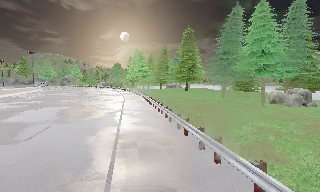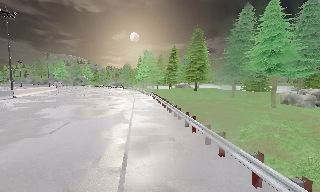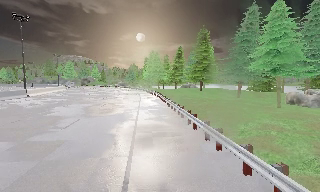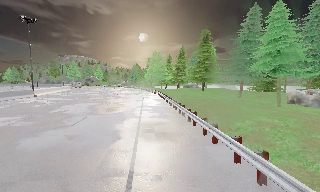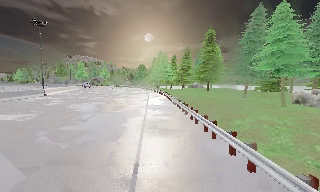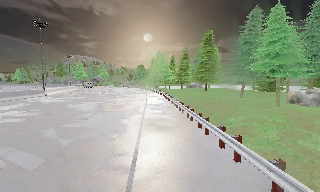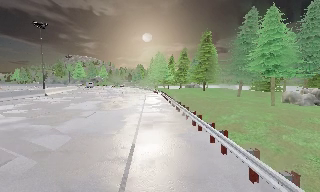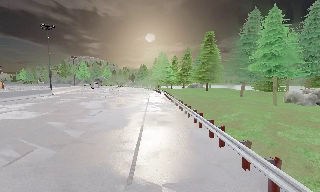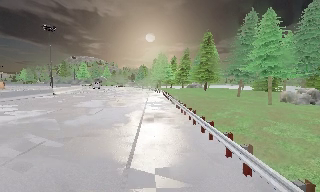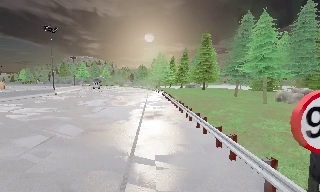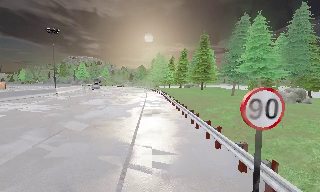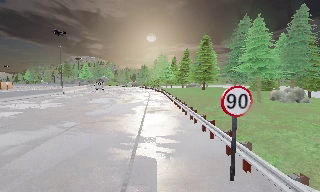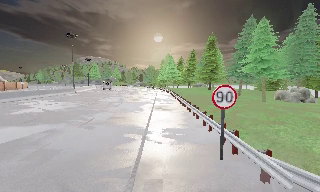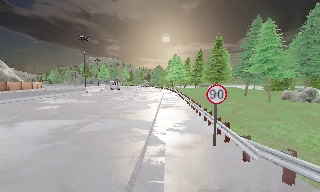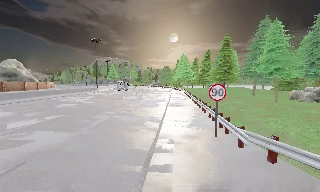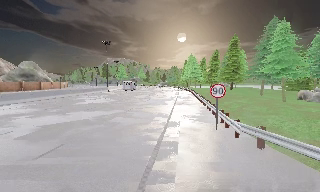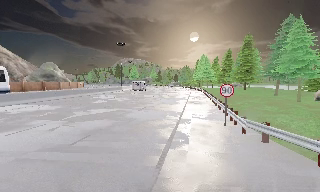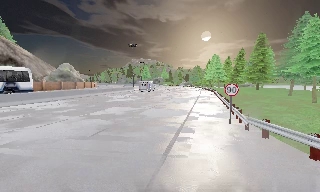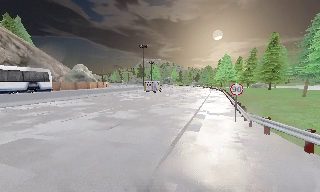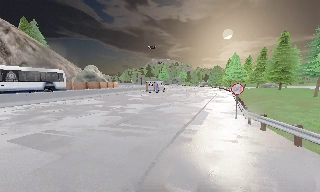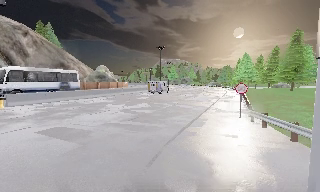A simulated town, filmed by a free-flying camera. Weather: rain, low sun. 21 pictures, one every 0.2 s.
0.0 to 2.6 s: The camera swings to its left by about 15 degrees, and the scene slides to the right. It travels backward, about 9 m, so what stands in front gets smaller. It gains speed.
2.6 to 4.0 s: The scene slides to the right, as the camera pans about 25 degrees to its left. It travels backward, about 6 m, so what stands in front gets smaller.
The film runs backward here.
